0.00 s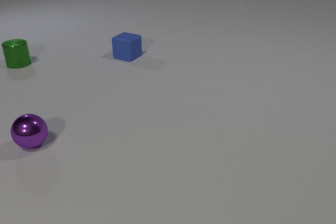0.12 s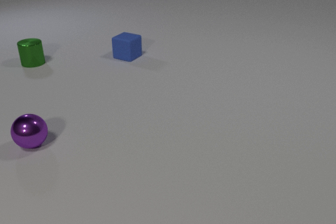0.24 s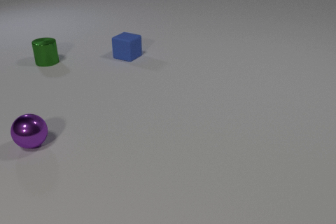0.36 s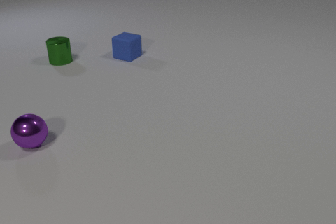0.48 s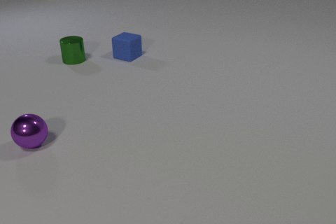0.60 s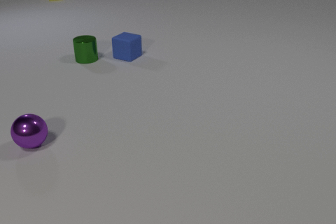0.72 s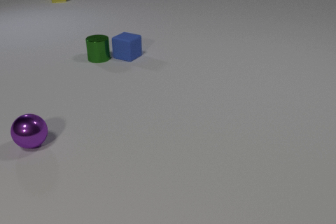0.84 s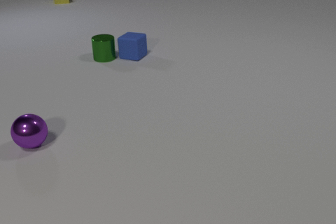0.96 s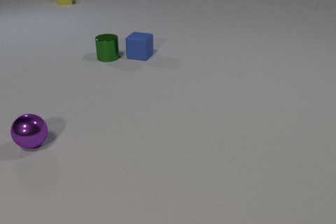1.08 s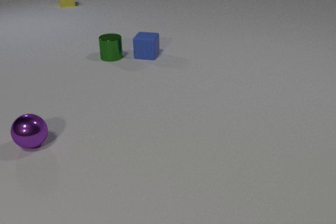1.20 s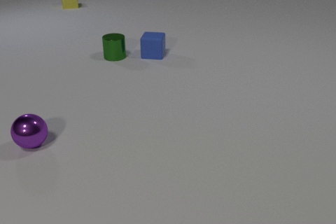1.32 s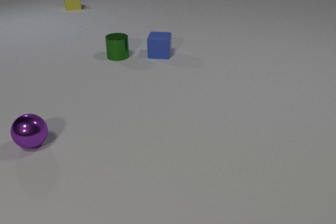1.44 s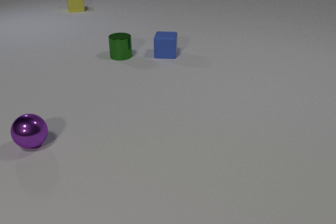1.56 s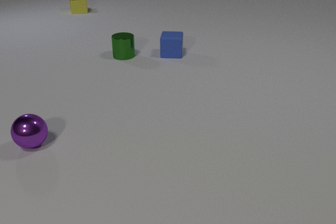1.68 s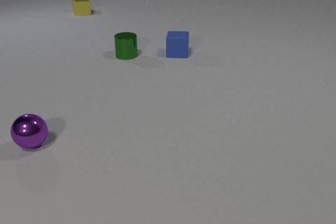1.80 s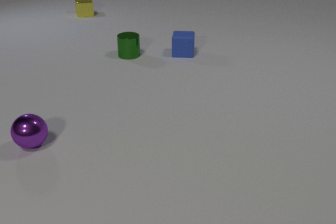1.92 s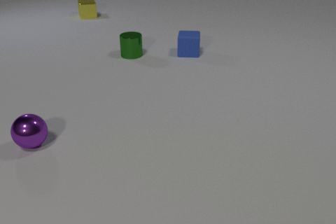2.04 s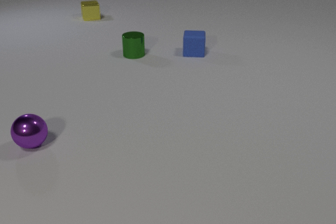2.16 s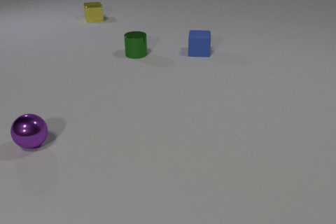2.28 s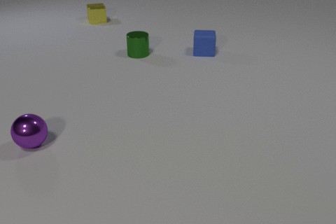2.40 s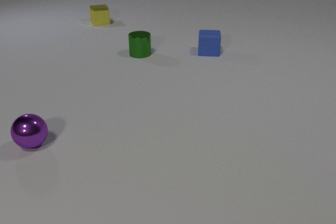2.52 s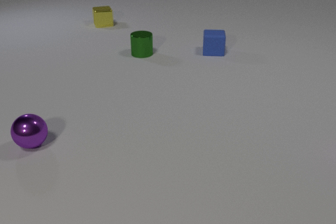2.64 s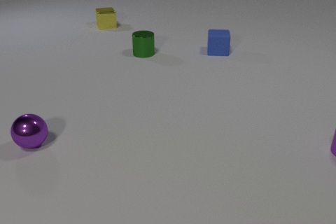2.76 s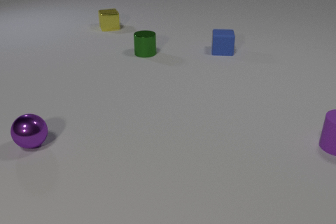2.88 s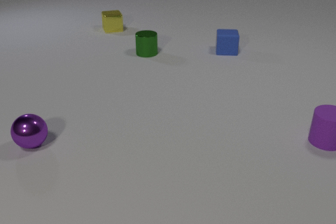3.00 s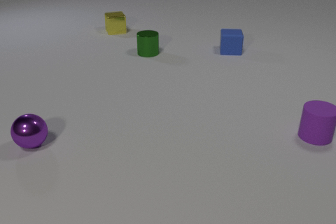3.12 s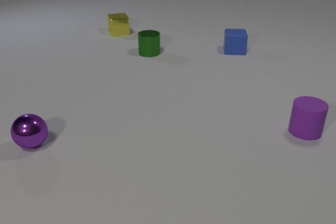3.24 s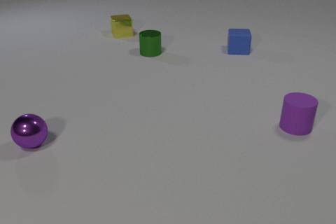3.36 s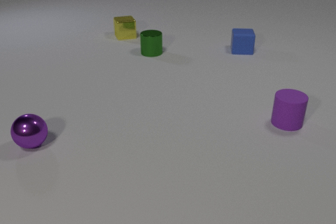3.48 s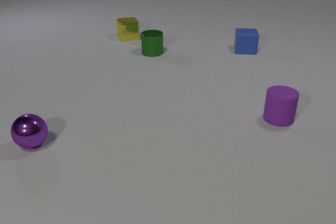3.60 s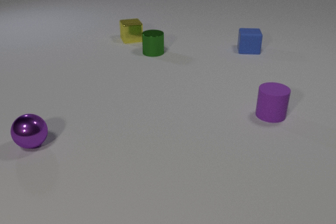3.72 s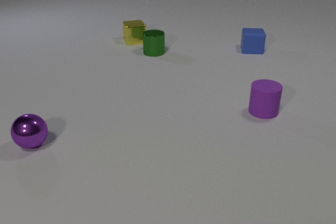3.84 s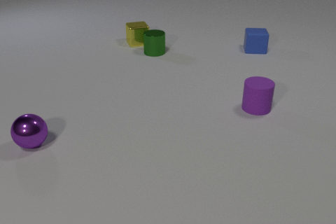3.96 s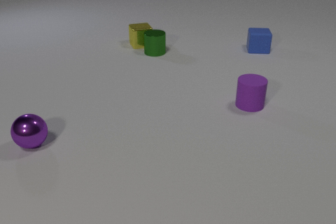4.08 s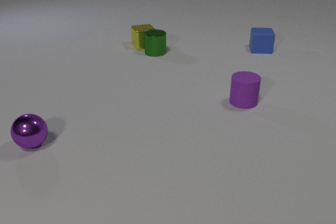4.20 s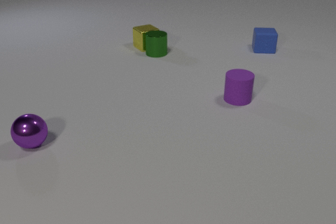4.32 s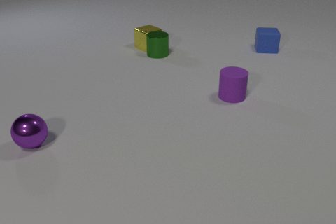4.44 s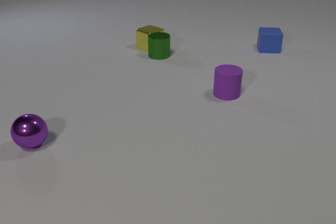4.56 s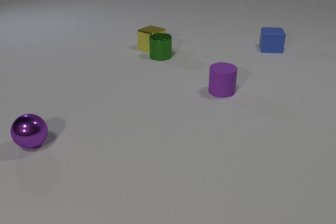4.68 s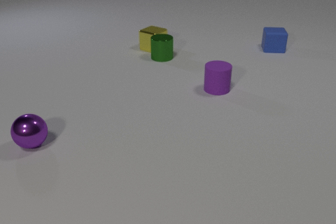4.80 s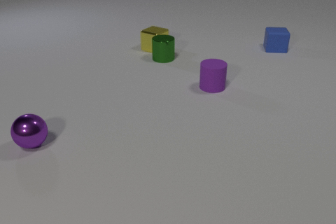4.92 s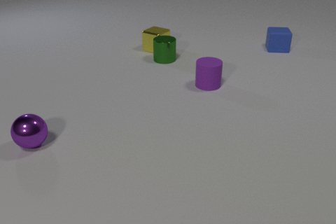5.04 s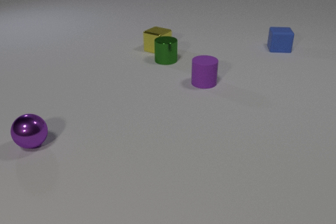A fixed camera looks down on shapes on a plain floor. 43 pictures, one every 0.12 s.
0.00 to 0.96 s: The green metal cylinder slides to the right. The blue rubber cube slides to the right. The yellow metal cube comes in at the top edge, slides toward the camera. The green metal cylinder and the blue rubber cube collide.
0.96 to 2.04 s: The green metal cylinder slides to the right. The blue rubber cube slides to the right. The yellow metal cube slides toward the camera and to the right.
2.04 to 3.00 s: The green metal cylinder slides to the right. The blue rubber cube slides to the right. The yellow metal cube slides toward the camera and to the right. The purple rubber cylinder comes in at the right edge, slides to the left and away from the camera.
3.00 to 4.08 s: The green metal cylinder slides to the right. The blue rubber cube slides to the right. The yellow metal cube slides toward the camera and to the right. The purple rubber cylinder slides to the left and away from the camera. The green metal cylinder and the yellow metal cube collide.
4.08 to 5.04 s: The green metal cylinder slides toward the camera and to the right. The blue rubber cube slides to the right and away from the camera. The yellow metal cube slides to the right and toward the camera, spins counterclockwise seen from above by about 30 degrees, its near face sliding to the right. The purple rubber cylinder slides to the left and away from the camera.
How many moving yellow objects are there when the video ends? 1.
What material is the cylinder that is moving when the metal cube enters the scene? metal.
What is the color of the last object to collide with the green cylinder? yellow.
